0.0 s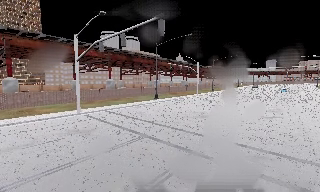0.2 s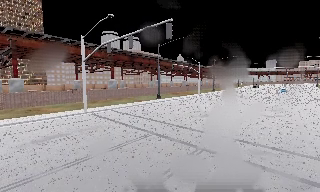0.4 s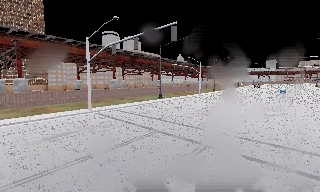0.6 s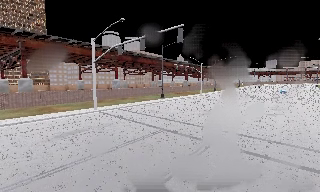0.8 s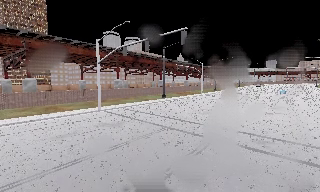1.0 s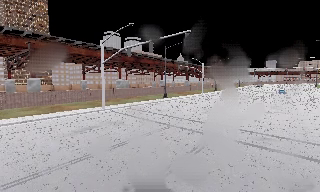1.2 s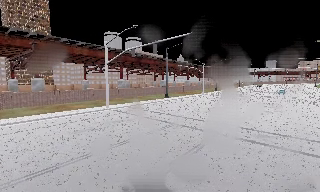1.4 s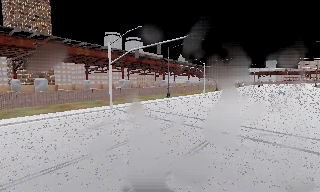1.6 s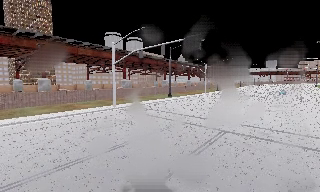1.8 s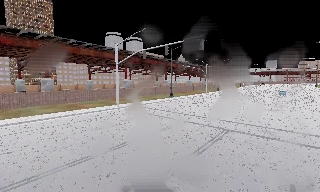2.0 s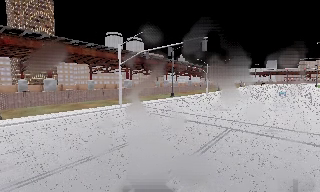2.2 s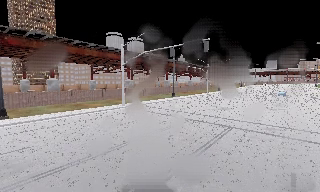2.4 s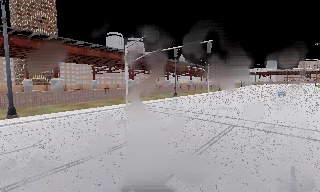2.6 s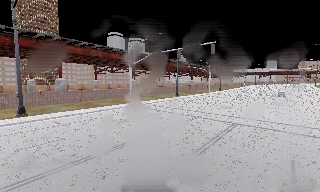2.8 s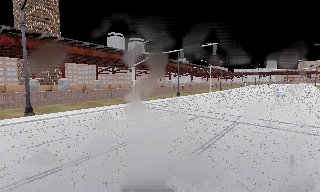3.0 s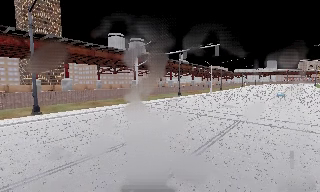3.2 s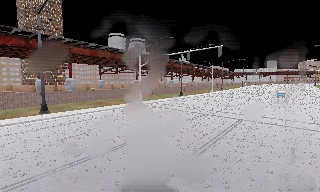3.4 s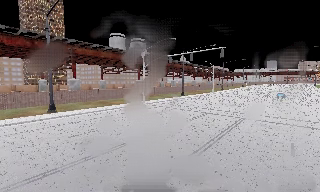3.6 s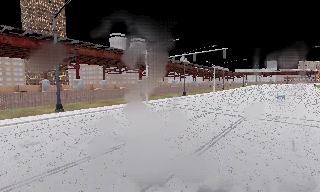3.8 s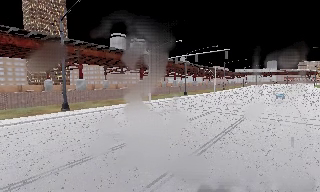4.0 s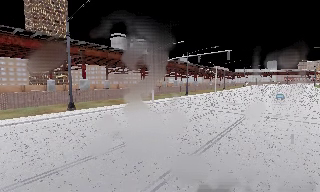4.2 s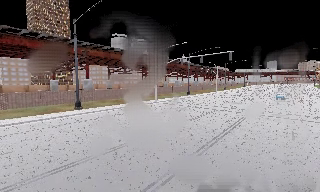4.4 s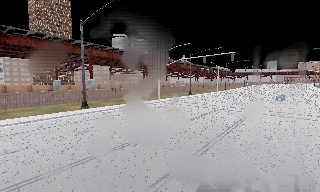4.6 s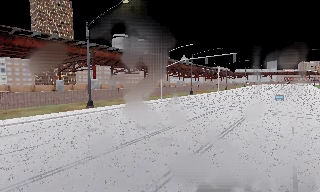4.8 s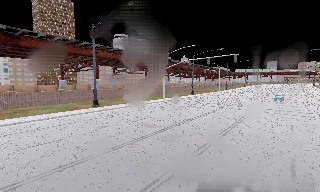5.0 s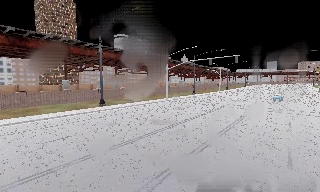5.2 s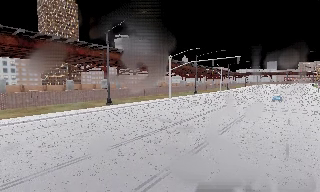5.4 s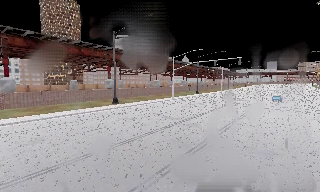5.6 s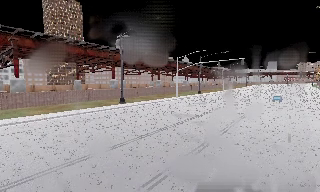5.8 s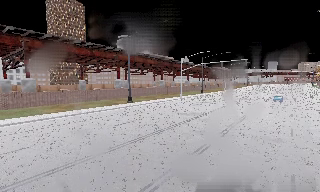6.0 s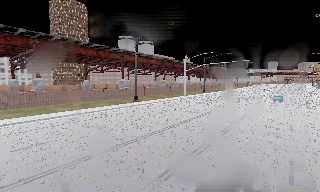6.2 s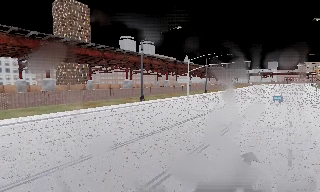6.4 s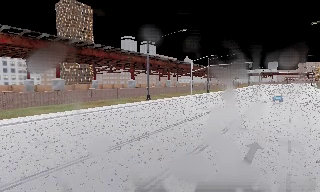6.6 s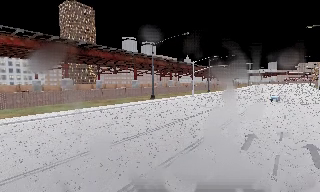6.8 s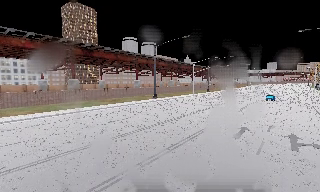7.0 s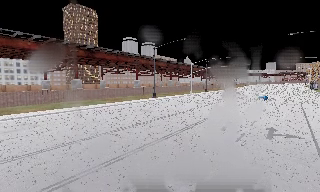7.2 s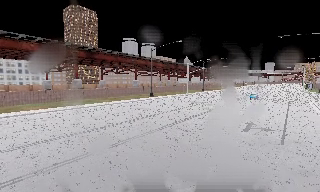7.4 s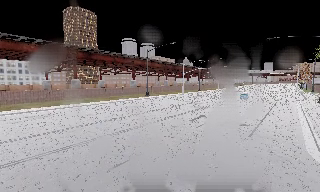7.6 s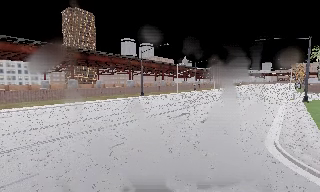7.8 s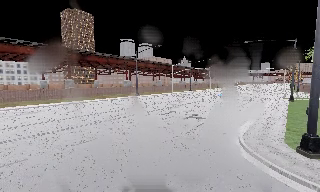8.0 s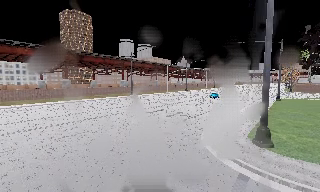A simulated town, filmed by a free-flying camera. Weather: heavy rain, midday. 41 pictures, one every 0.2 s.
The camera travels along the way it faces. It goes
backward.
0.0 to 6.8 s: The camera travels backward and to its left, about 30 m, so what stands in front gets smaller. It gains speed.
6.8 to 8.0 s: The camera travels backward and to its right, about 10 m, so what stands in front gets smaller.
The film runs backward here.
